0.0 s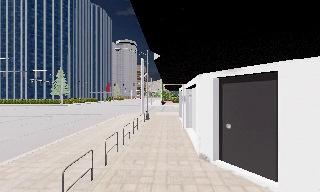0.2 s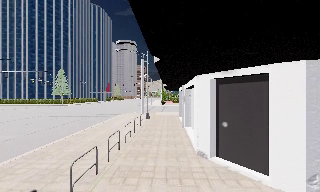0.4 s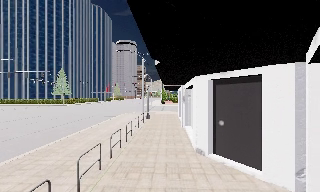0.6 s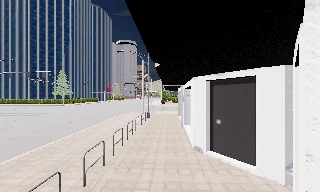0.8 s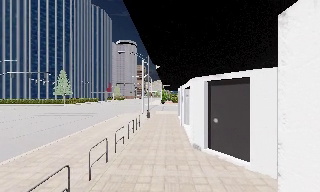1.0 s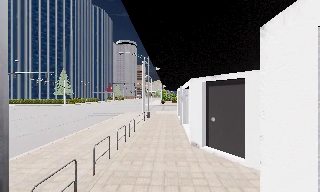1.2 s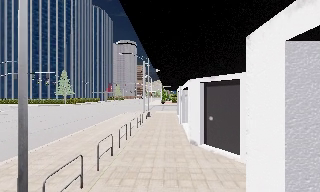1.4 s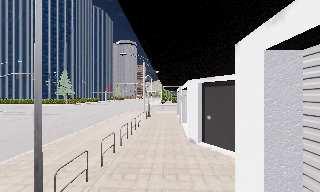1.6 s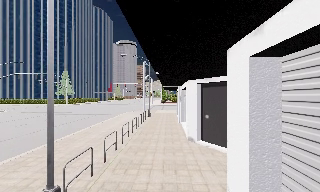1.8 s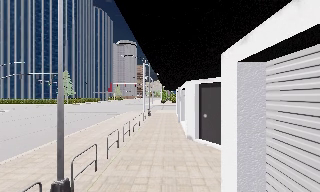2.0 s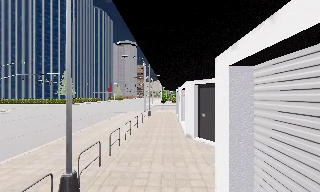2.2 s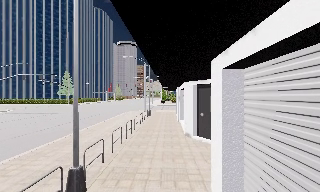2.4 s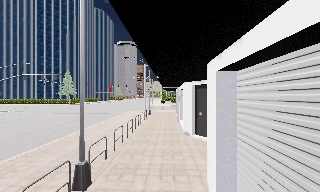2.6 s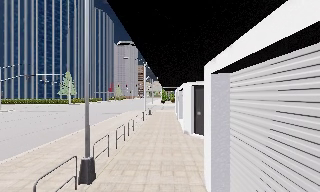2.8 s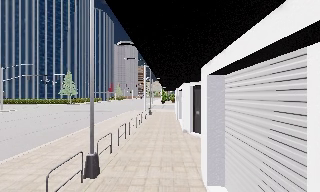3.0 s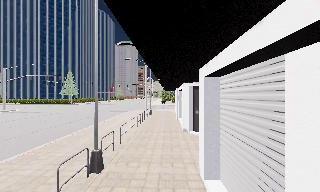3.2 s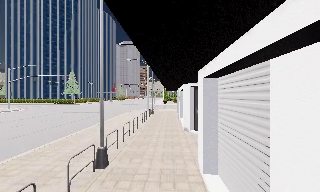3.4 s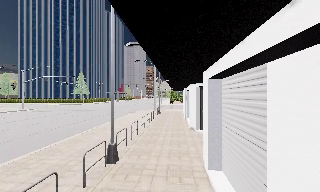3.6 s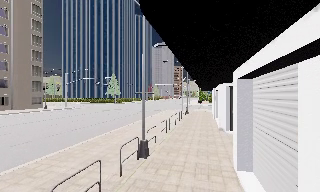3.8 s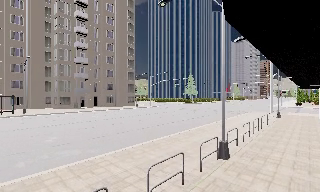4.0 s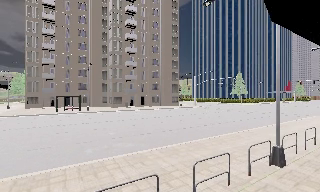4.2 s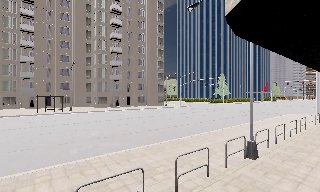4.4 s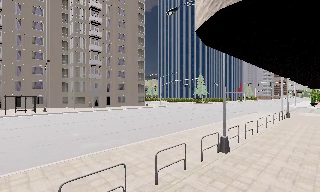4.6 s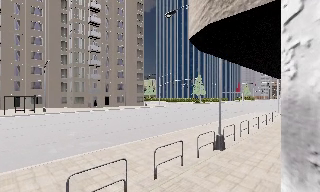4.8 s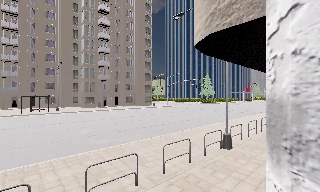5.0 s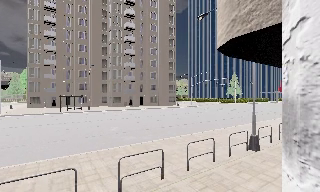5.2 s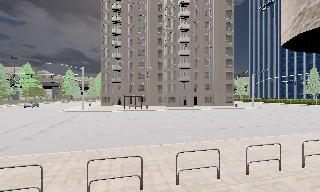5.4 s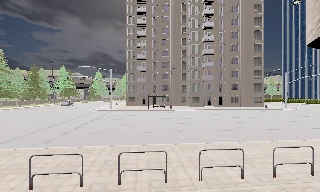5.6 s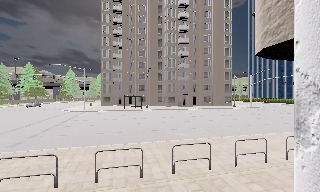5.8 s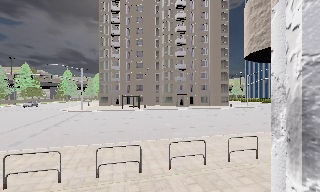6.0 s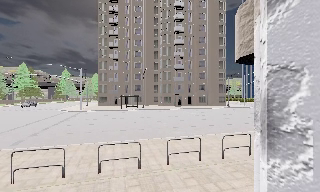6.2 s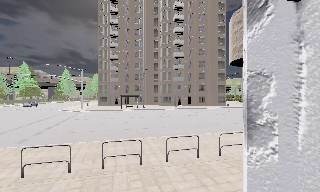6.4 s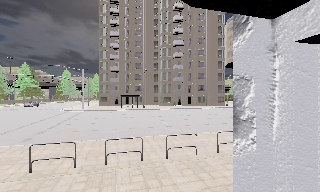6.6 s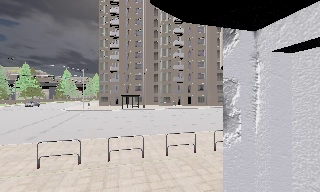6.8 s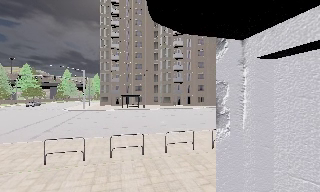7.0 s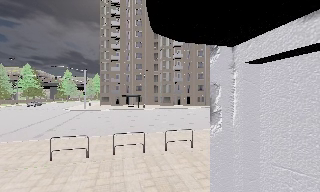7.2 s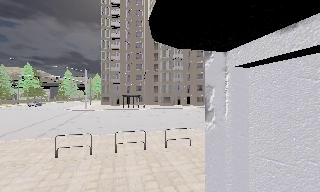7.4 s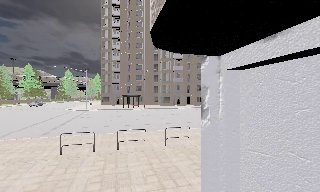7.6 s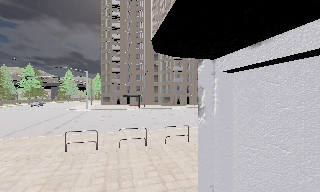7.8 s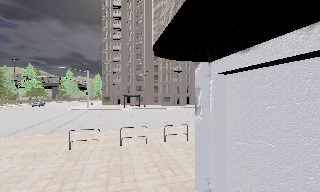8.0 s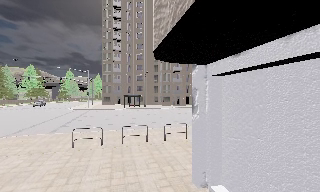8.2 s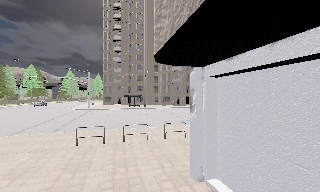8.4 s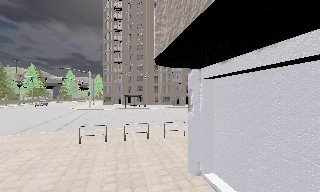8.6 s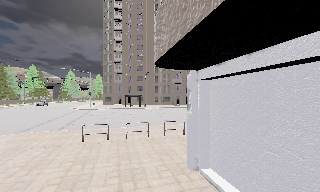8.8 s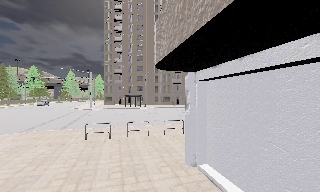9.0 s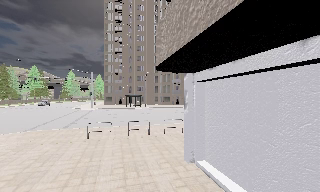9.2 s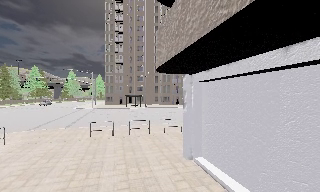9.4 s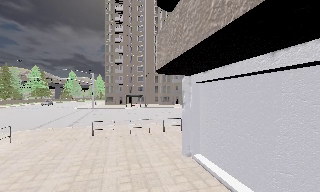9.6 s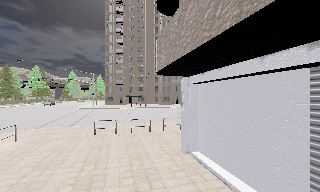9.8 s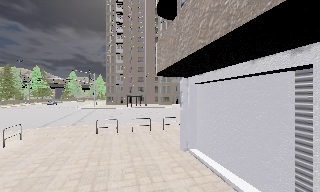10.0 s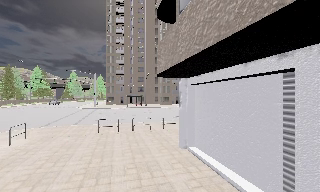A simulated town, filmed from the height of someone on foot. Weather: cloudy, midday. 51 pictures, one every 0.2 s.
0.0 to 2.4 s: The camera travels backward, about 4 m, so what stands in front gets smaller.
2.4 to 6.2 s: The camera pans to its left, which is counterclockwise from overhead, by about 70 degrees. It travels backward, about 6 m.
6.2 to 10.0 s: The camera travels backward, about 6 m, so what stands in front gets smaller.
The film runs backward here.
